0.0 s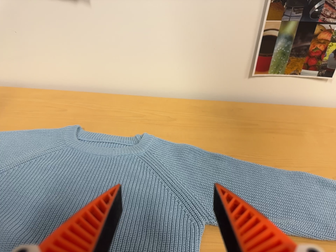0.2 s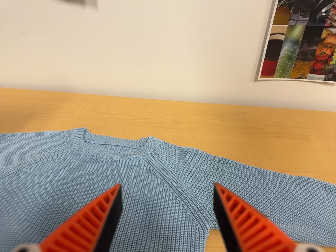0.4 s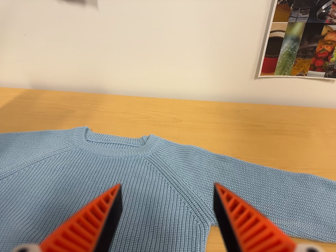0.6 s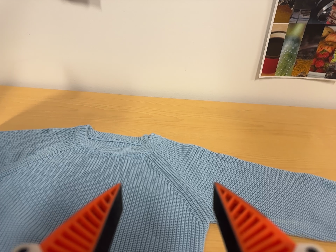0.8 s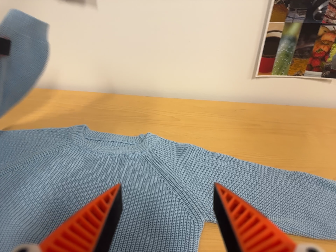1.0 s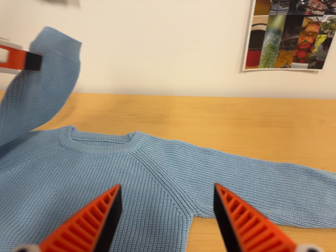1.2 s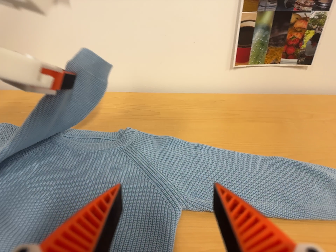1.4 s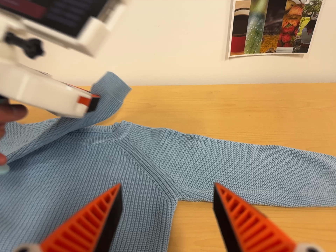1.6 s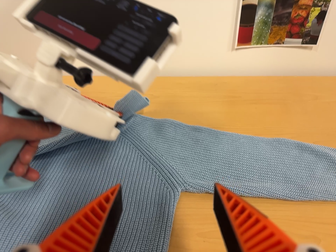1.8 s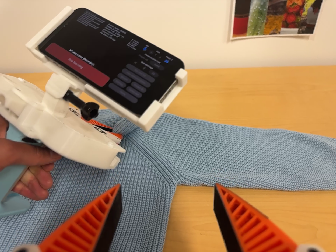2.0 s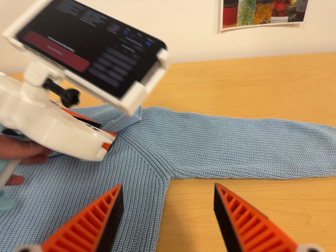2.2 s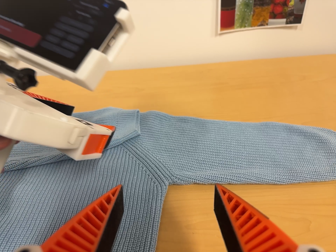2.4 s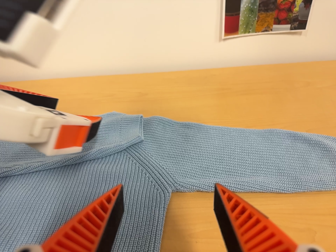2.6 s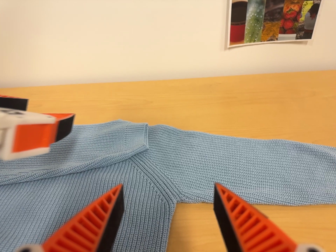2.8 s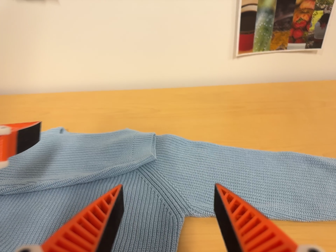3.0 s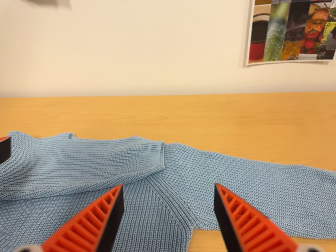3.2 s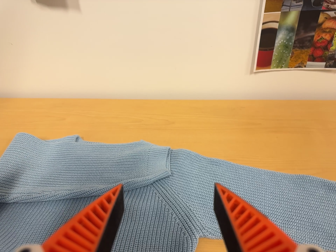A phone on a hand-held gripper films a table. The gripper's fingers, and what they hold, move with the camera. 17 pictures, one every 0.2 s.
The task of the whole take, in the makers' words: left arm across.
0.0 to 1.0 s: The camera shifts only a little, or ends up much as it began.
1.0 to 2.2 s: The camera travels to its right, about 5 cm, so close, fixed things drift to the left.
2.2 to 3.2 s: The camera travels toward the top of its view, about 6 cm, so close, fixed things drift downward.
The film runs forward here.
